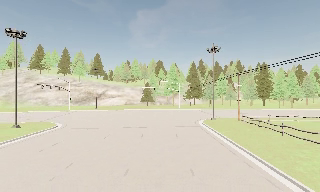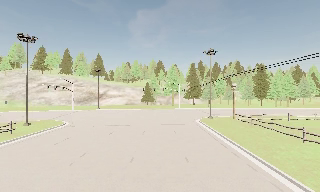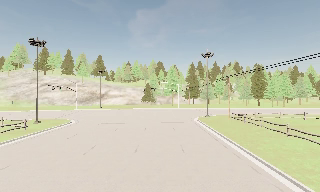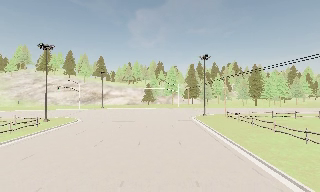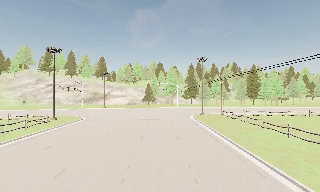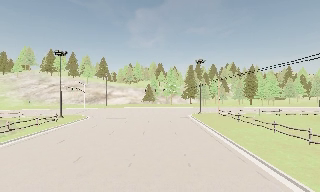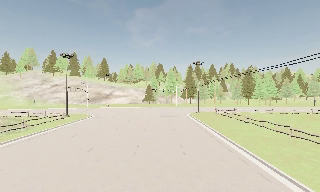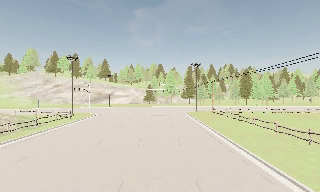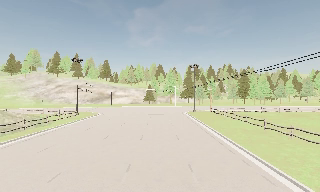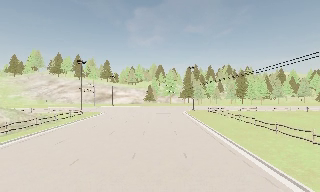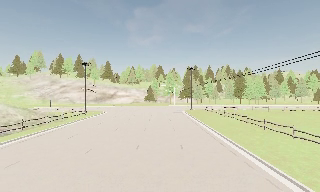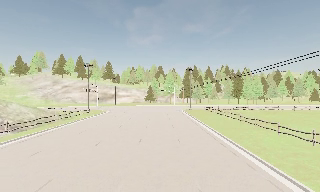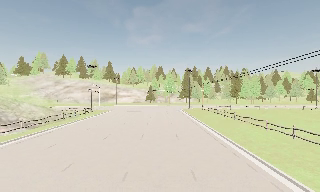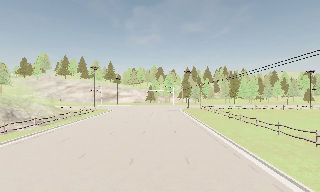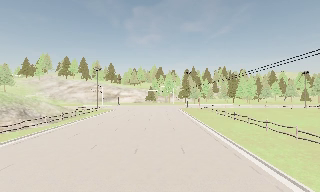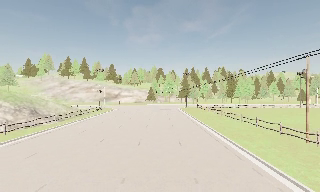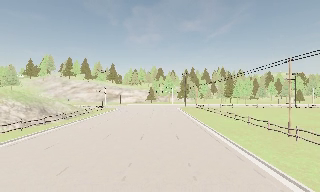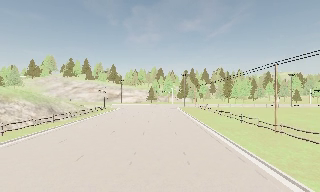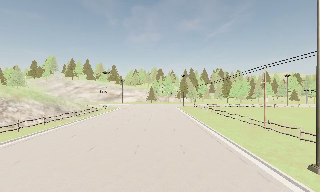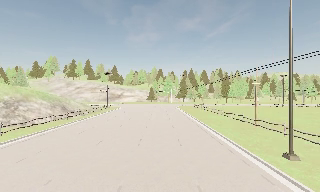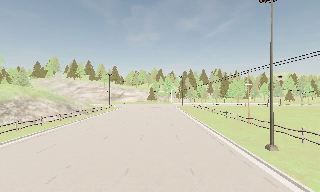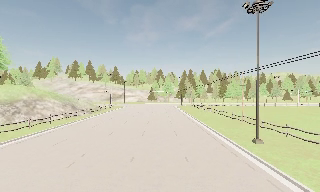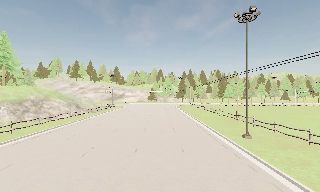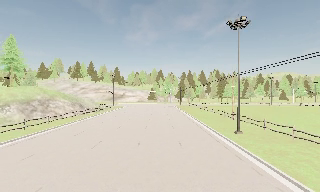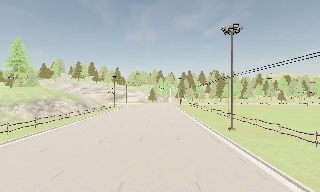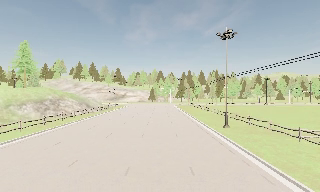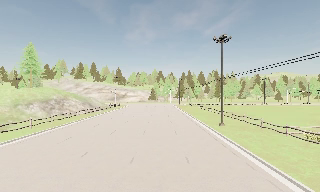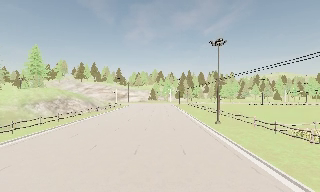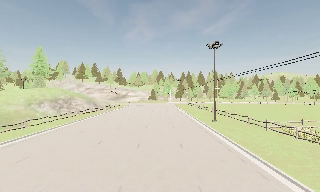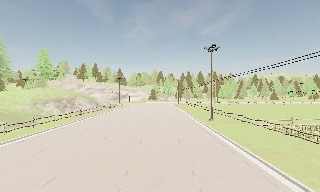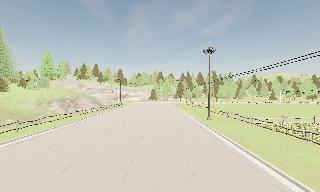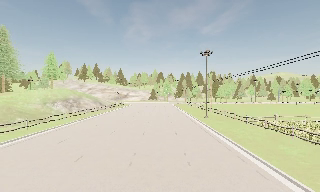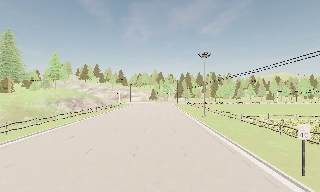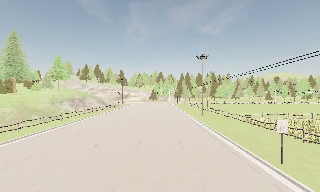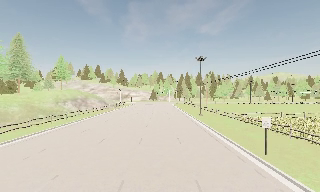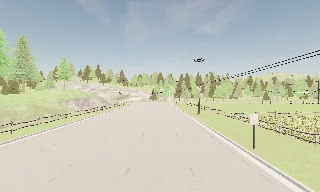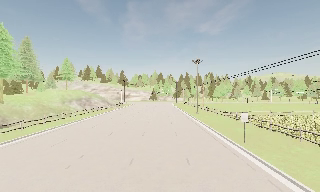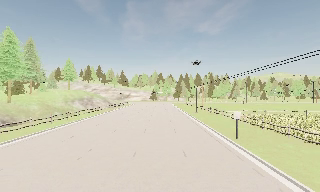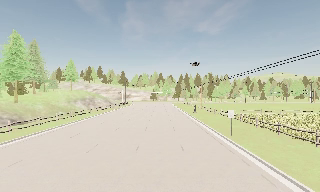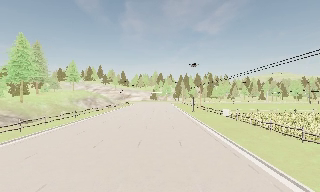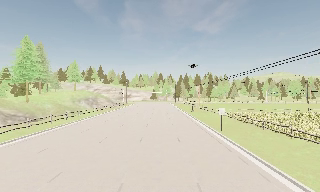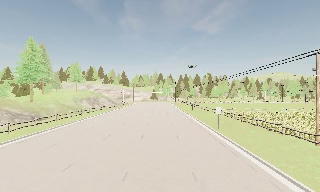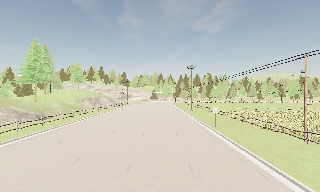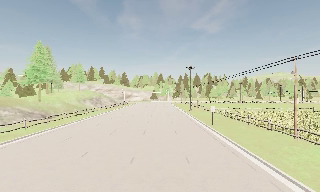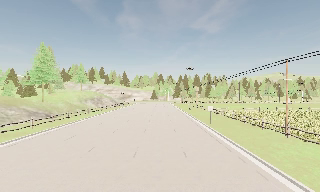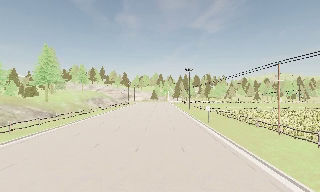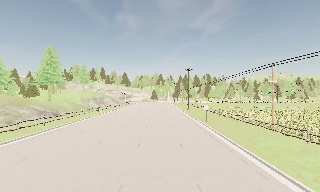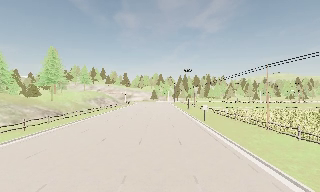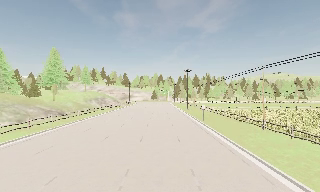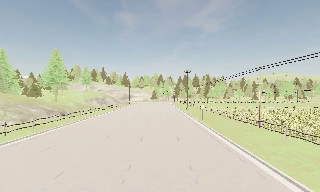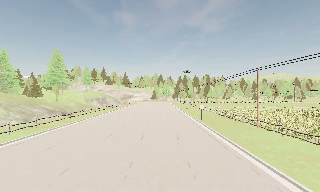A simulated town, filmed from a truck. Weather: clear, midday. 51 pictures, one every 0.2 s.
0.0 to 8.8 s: The camera travels backward, about 70 m, so what stands in front gets smaller.
8.8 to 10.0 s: The camera travels backward, about 4.5 m, so what stands in front gets smaller. It loses speed.
The film runs backward here.
